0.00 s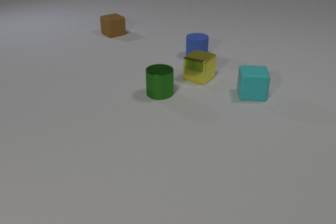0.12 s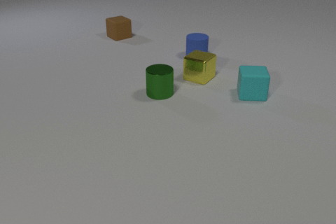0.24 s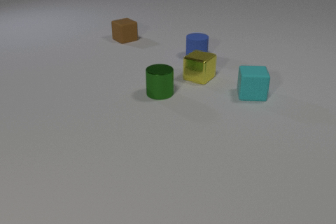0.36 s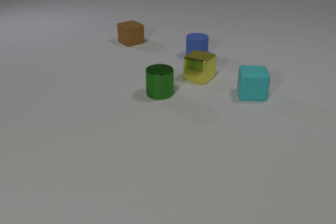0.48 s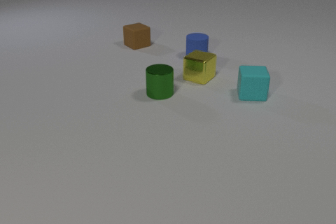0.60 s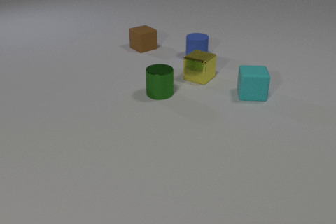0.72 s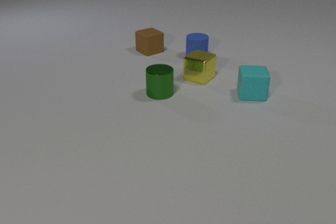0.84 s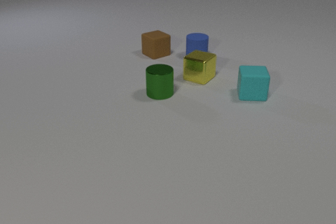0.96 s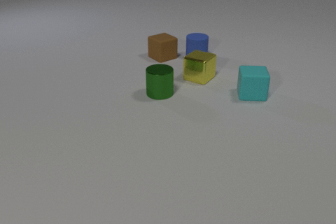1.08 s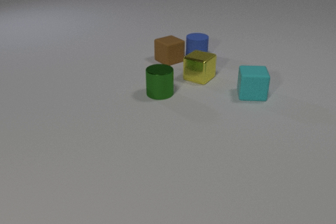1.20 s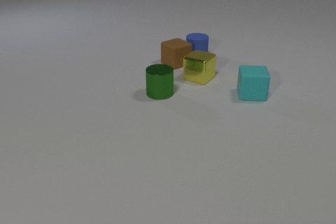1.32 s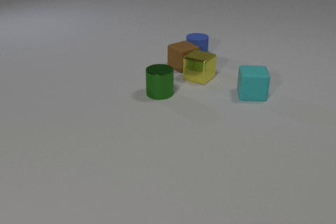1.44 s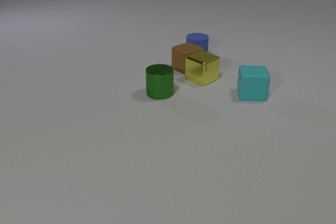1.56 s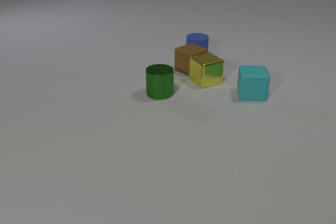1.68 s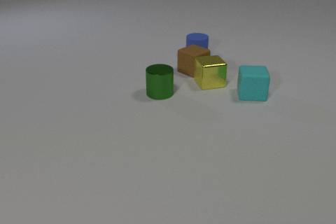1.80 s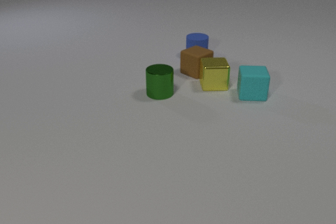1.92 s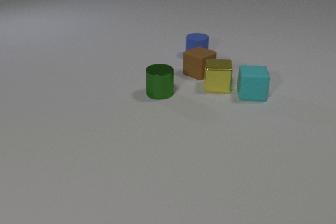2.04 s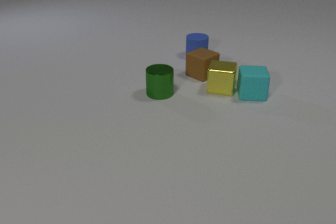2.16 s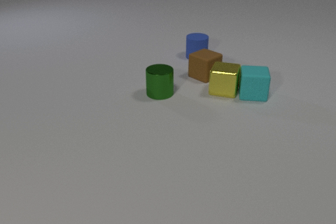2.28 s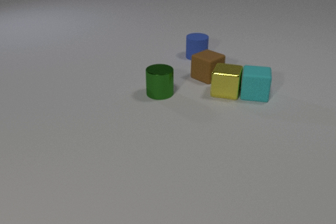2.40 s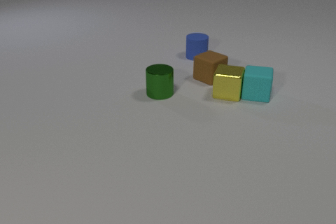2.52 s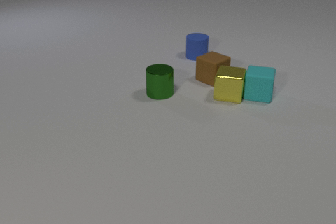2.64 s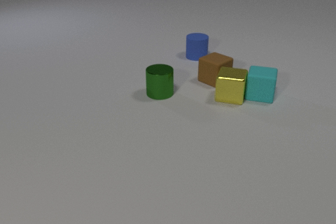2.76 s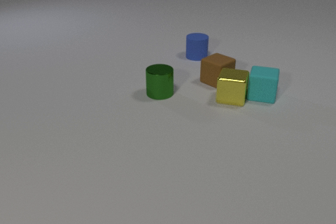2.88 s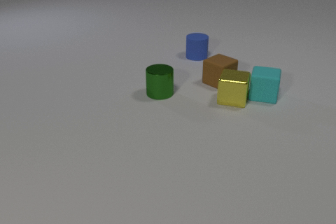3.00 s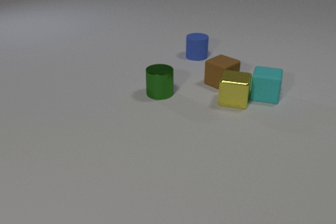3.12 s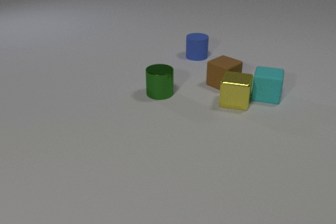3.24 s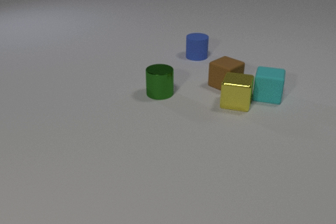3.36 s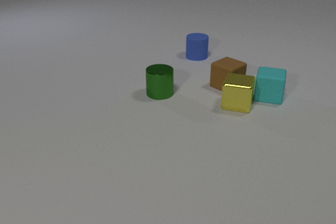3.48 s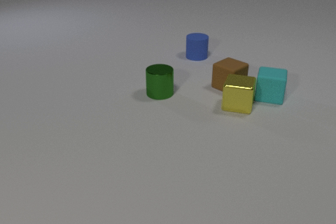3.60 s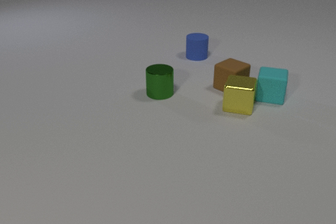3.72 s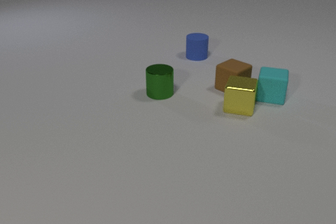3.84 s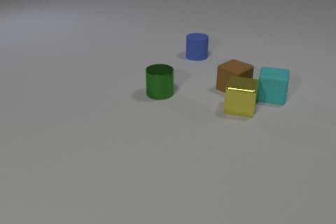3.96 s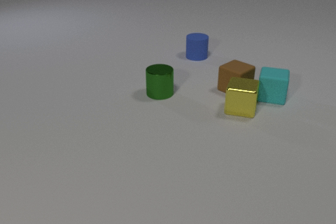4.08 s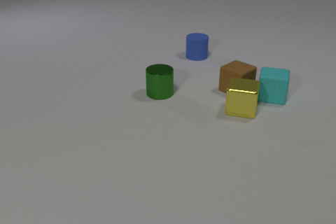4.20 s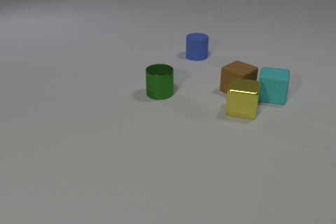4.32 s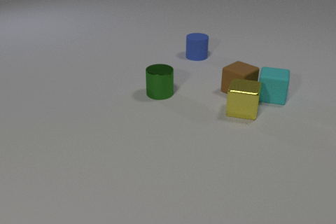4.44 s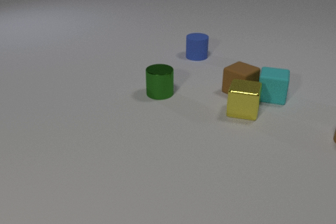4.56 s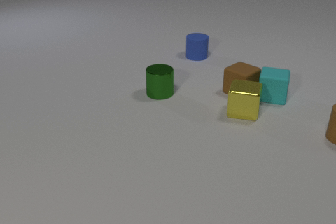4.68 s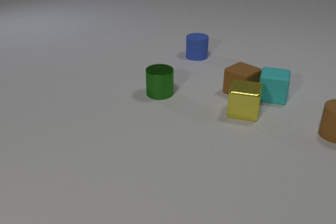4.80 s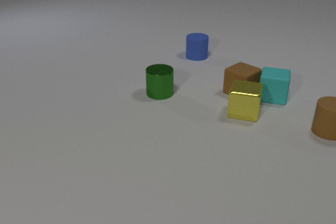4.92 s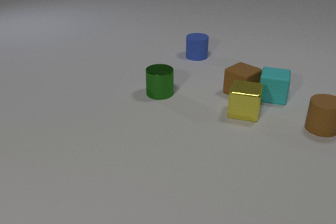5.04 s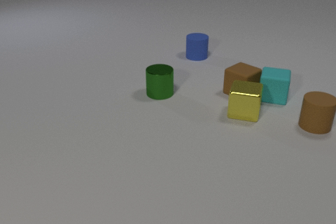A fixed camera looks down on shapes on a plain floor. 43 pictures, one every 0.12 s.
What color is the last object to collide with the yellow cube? cyan.
What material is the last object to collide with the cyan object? rubber.
What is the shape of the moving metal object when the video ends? cube.
0.00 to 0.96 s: The brown rubber cube slides toward the camera and to the right.
0.96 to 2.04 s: The brown rubber cube slides toward the camera and to the right. The yellow metal cube slides toward the camera and to the right, spins clockwise seen from above by about 75 degrees, its near face sliding to the left. The brown rubber cube and the yellow metal cube collide.
2.04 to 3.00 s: The brown rubber cube slides to the right and toward the camera. The yellow metal cube slides toward the camera and to the right. The cyan rubber cube slides to the right. The yellow metal cube and the cyan rubber cube collide.
3.00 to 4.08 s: The brown rubber cube slides to the right and toward the camera. The yellow metal cube slides toward the camera and to the right. The cyan rubber cube slides to the right.
4.08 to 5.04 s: The brown rubber cube moves, and ends about where it began. The yellow metal cube moves, and ends about where it began. The brown rubber cylinder comes in at the right edge, slides to the left and away from the camera. The brown rubber cube and the cyan rubber cube collide.
